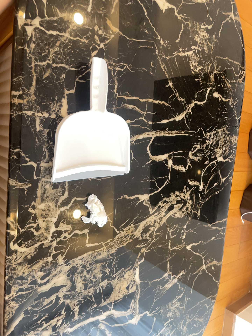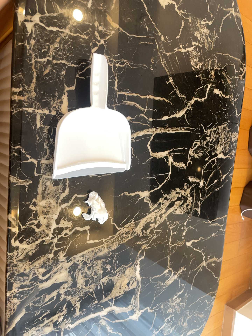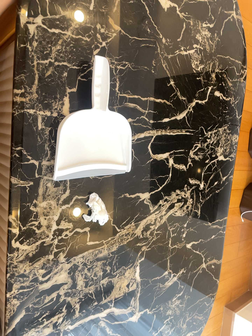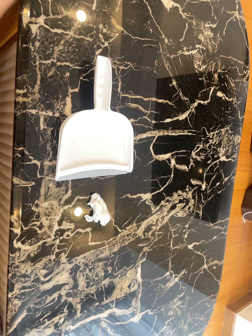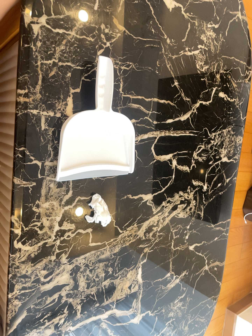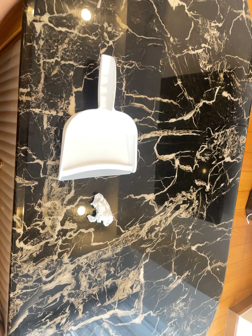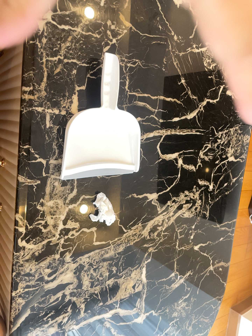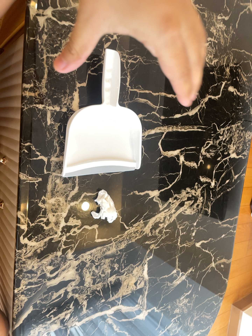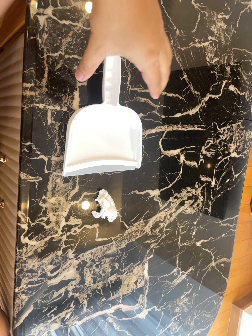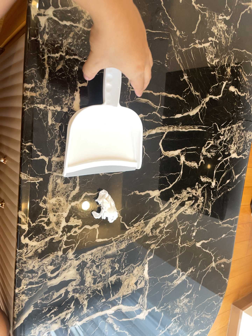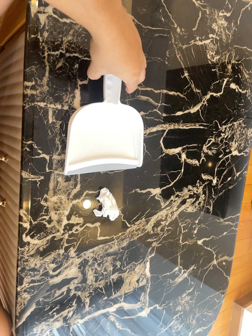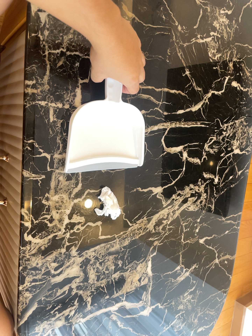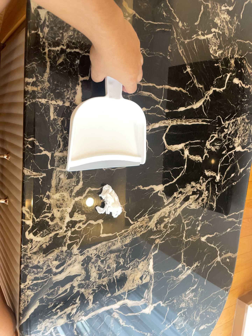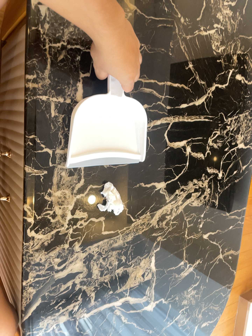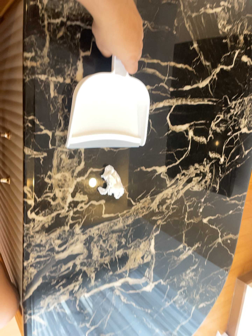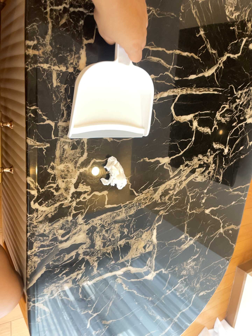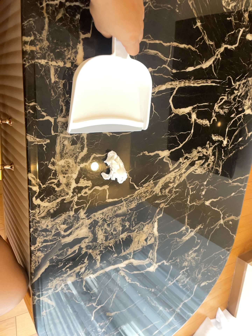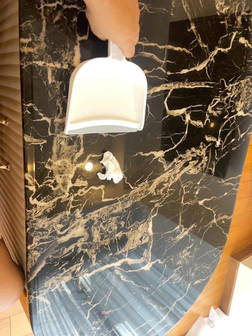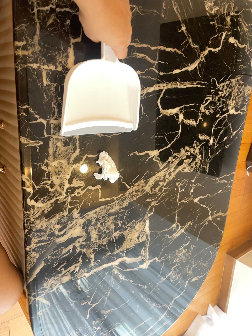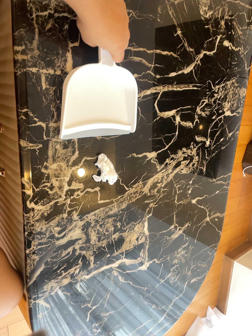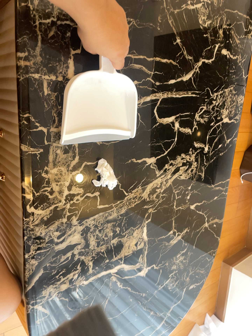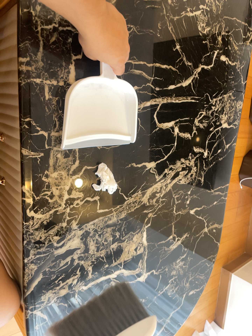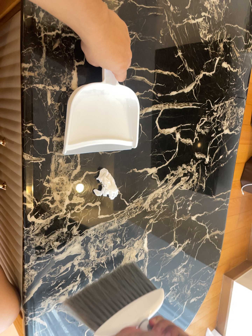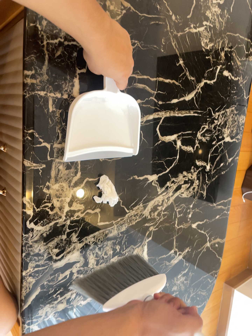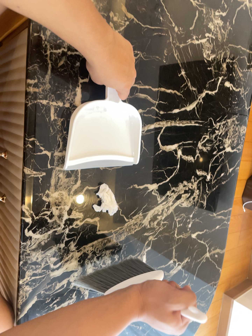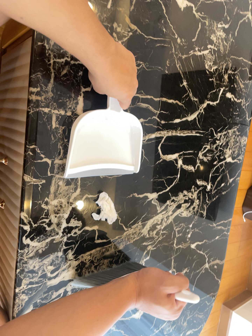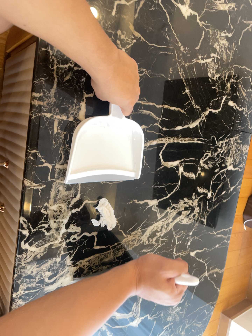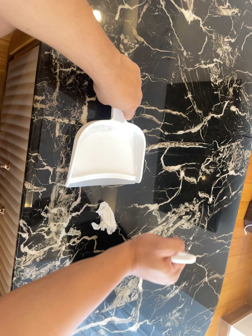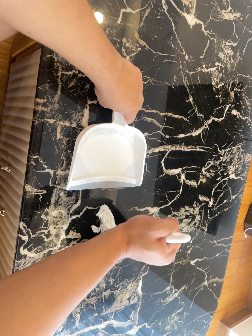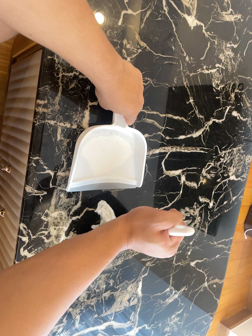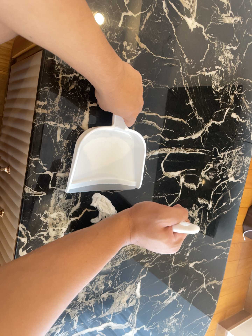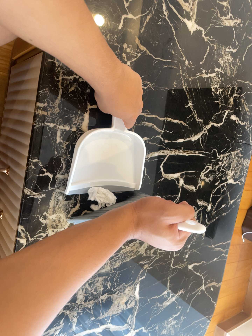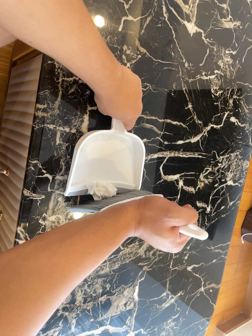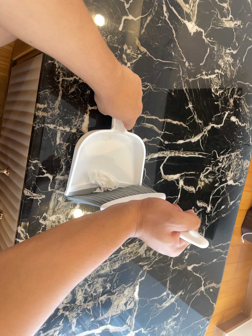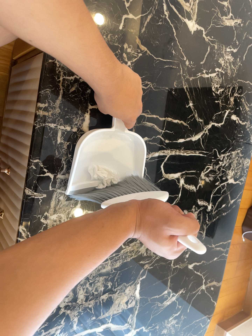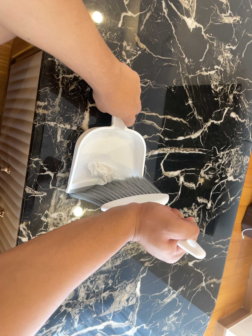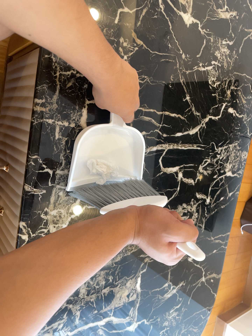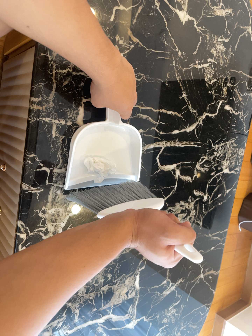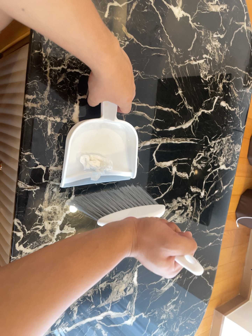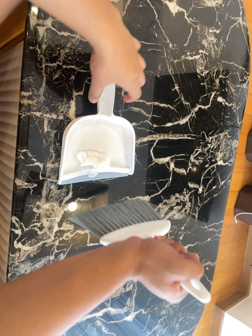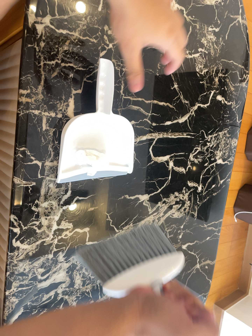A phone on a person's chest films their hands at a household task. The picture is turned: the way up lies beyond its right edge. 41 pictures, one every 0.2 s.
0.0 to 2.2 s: The camera shifts only a little, or ends up much as it began.
2.2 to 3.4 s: The camera's aim tips toward the bottom of its view by about 10 degrees, and the scene shifts upward.
3.4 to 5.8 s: The camera's aim tips toward the top of its view by about 10 degrees, and the scene shifts downward.
5.8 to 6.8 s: The camera keeps its place and its aim.
6.8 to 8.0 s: The camera shifts only a little, or ends up much as it began.
The film runs forward here.
